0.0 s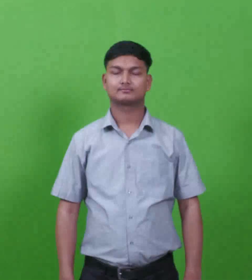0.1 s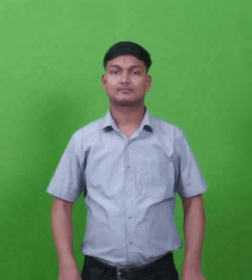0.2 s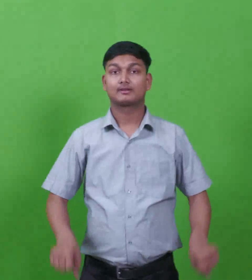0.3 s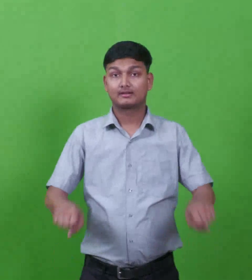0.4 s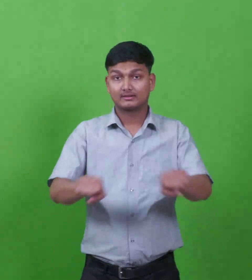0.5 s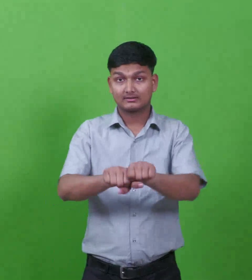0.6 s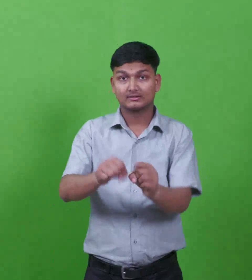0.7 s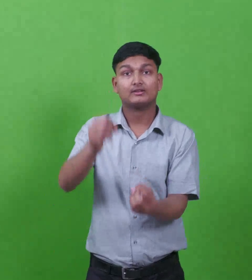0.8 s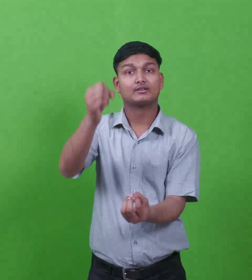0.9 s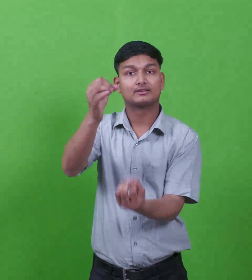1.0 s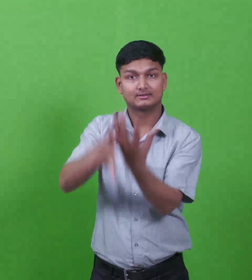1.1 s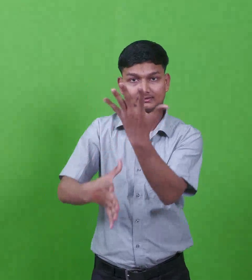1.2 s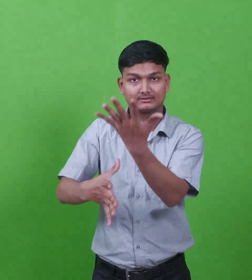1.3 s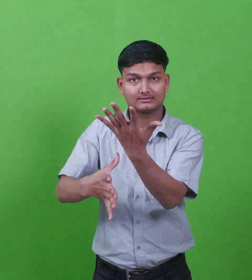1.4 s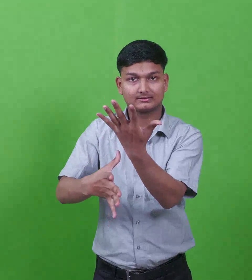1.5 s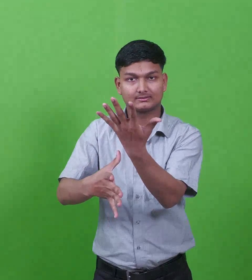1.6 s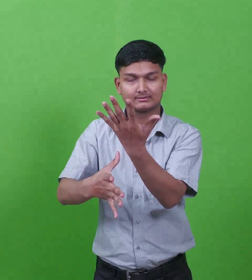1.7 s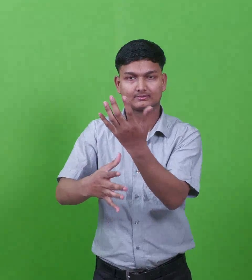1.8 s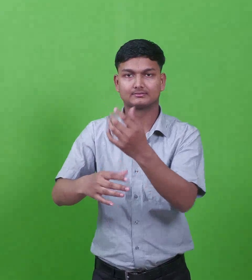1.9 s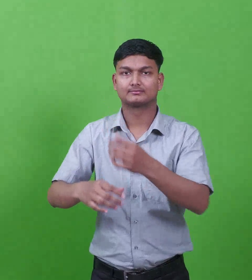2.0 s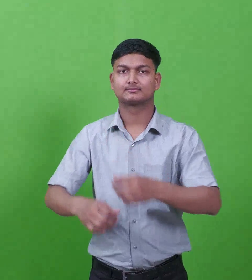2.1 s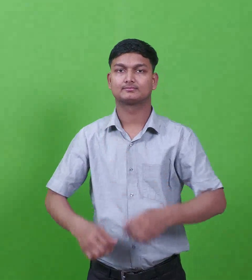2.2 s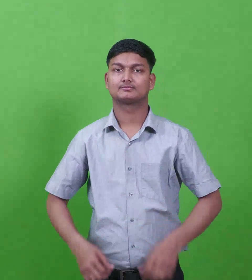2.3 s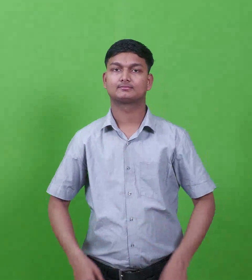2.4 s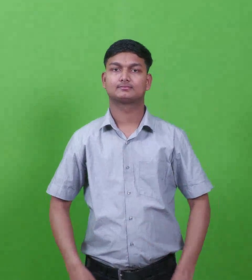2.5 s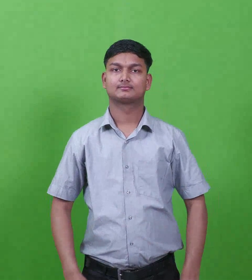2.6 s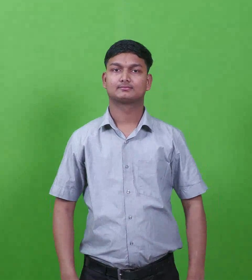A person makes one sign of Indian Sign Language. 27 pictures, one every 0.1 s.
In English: gomorrah
